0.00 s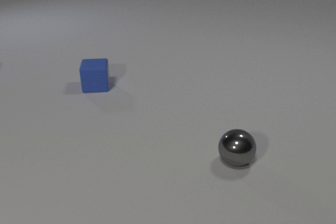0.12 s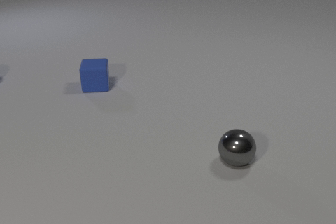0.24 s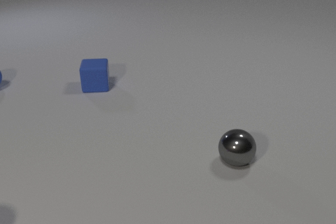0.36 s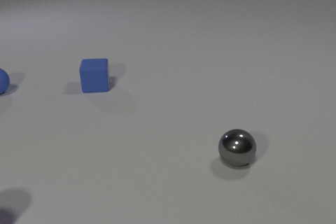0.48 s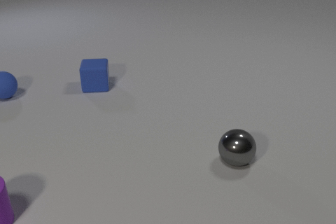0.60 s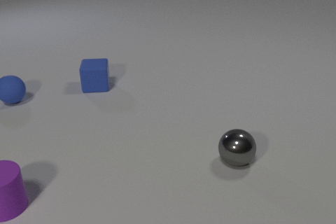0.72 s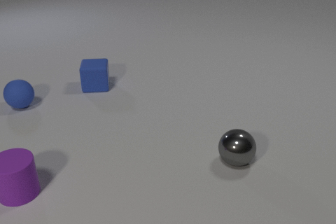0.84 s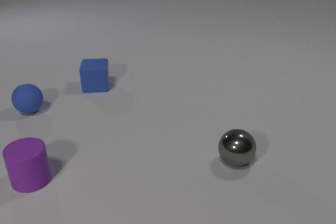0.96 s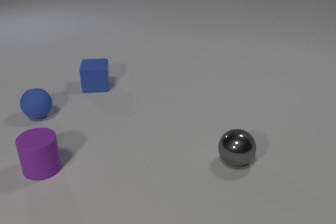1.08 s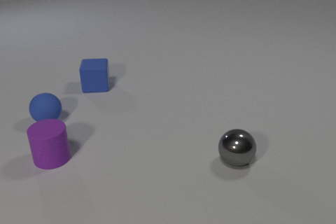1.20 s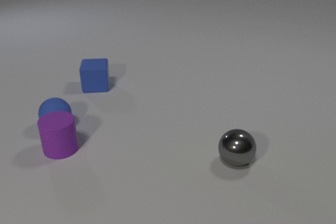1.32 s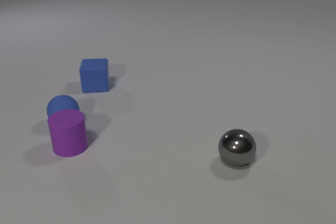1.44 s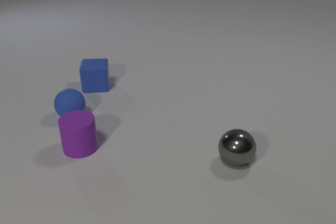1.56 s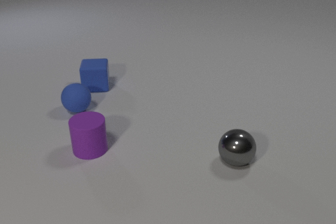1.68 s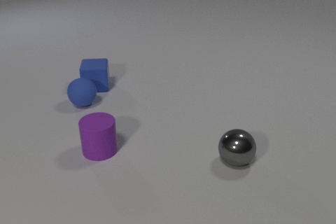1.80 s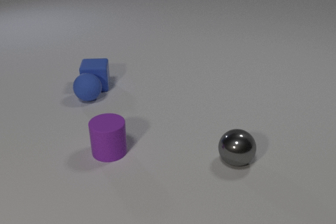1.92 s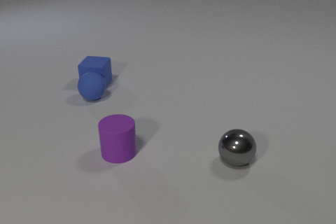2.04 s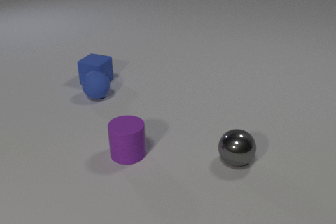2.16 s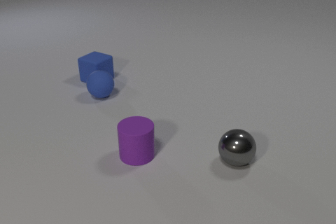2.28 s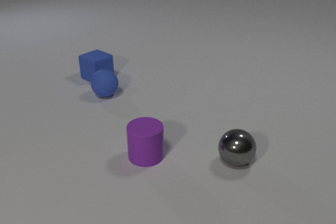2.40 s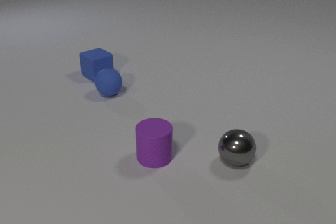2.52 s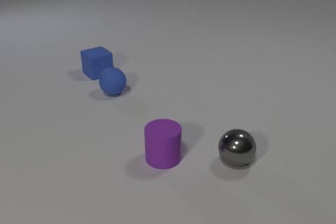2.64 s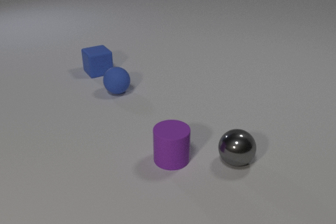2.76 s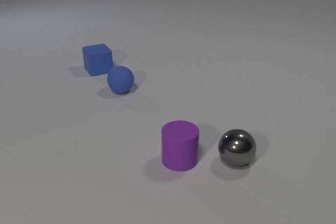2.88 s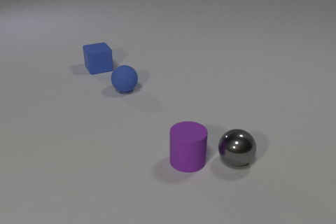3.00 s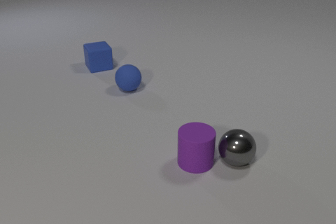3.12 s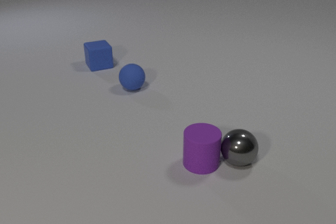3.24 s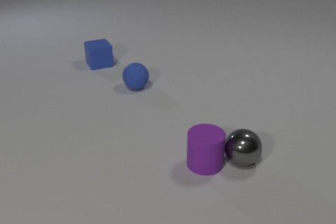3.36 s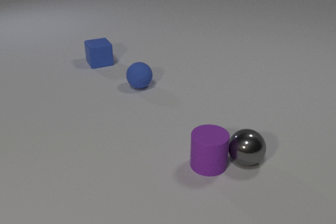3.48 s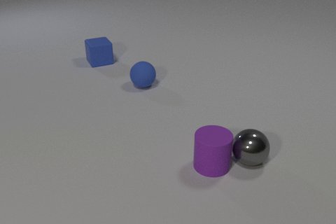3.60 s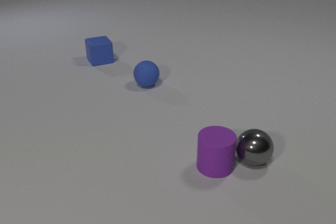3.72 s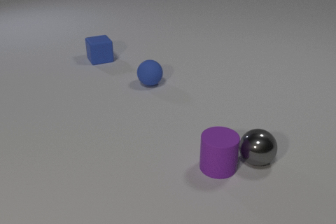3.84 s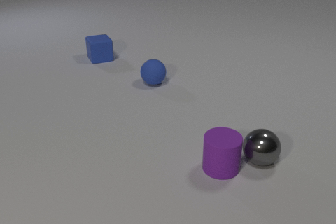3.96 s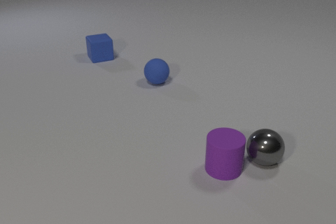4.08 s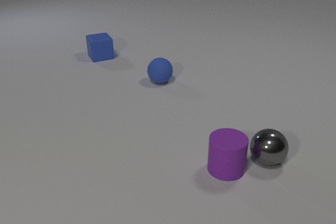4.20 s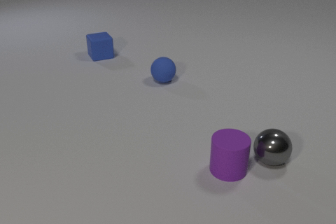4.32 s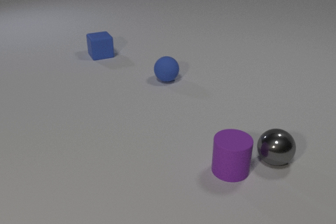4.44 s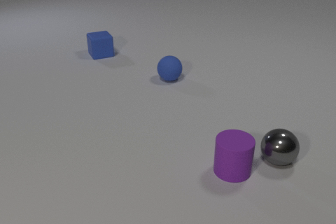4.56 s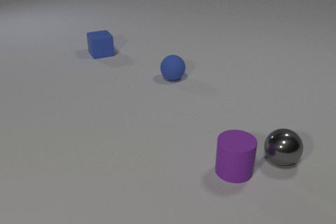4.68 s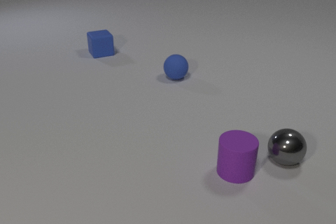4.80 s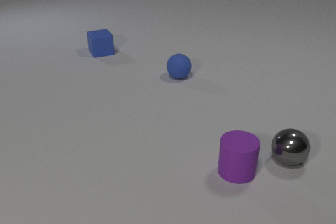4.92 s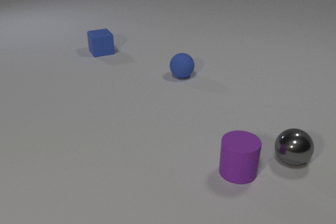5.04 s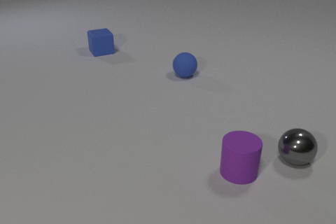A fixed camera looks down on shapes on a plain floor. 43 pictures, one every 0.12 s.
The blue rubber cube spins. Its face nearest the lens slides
to the left.
The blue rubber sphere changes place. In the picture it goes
to the right.
0.00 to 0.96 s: The blue rubber sphere comes in at the left edge, rolls toward the camera and to the right. The purple rubber cylinder comes in at the left edge, slides away from the camera and to the right.
0.96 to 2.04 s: The blue rubber sphere rolls to the right and away from the camera. The purple rubber cylinder slides to the right. The blue rubber cube slides away from the camera, spins clockwise seen from above by about 30 degrees, its near face sliding to the left. The blue rubber sphere and the purple rubber cylinder collide. The blue rubber sphere and the blue rubber cube collide.
2.04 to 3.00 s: The blue rubber sphere rolls to the right and away from the camera. The purple rubber cylinder slides to the right. The blue rubber cube slides away from the camera, spins clockwise seen from above by about 45 degrees, its near face sliding to the left.
3.00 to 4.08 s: The blue rubber sphere rolls to the right and away from the camera. The purple rubber cylinder slides to the right. The blue rubber cube slides away from the camera. The gray metal sphere rolls to the right. The purple rubber cylinder and the gray metal sphere collide.
4.08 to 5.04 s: The blue rubber sphere rolls to the right and away from the camera. The purple rubber cylinder slides to the right. The blue rubber cube slides away from the camera. The gray metal sphere rolls to the right.
What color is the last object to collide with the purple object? gray.
How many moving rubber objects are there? 3.
How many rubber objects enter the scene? 2.
